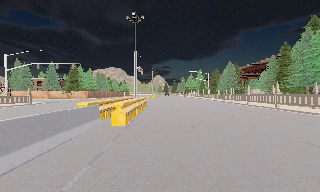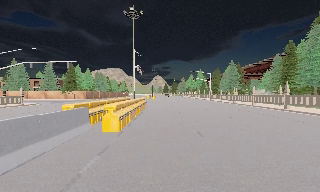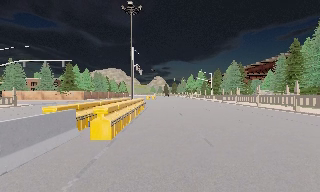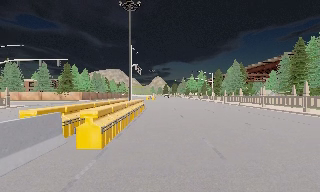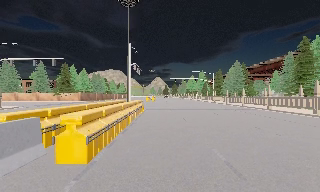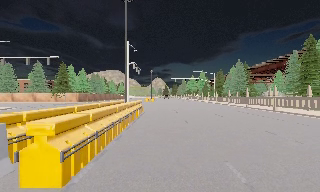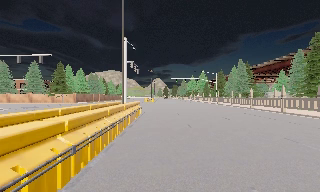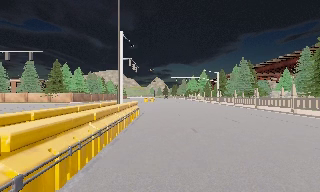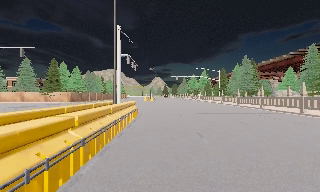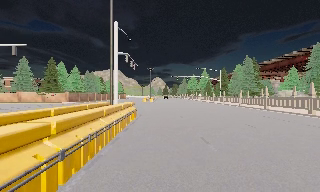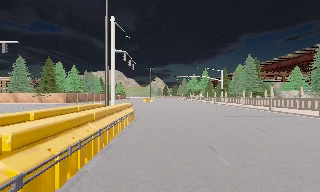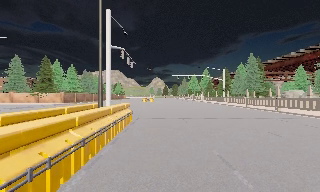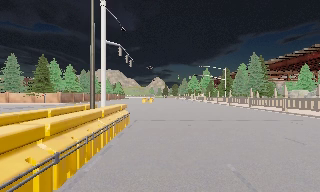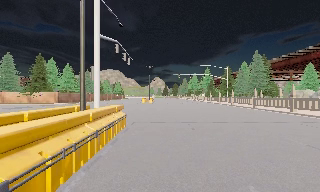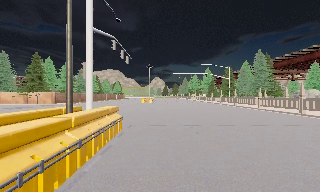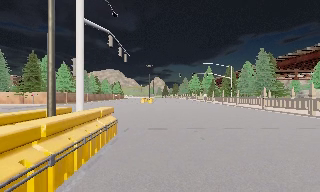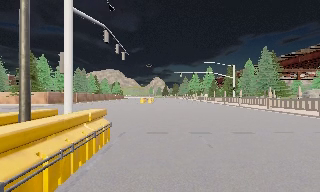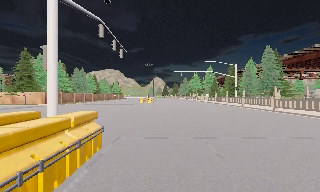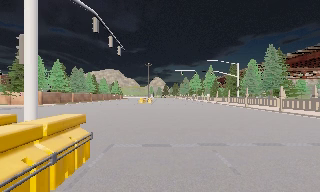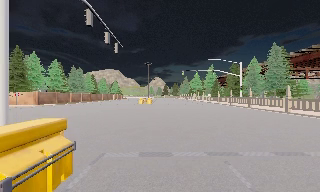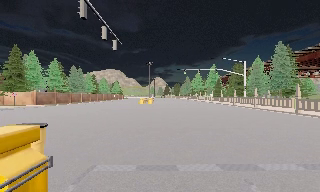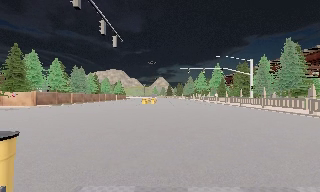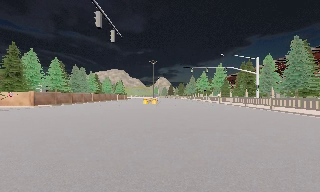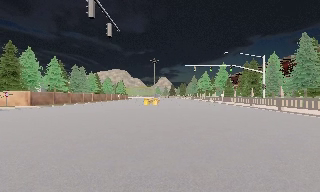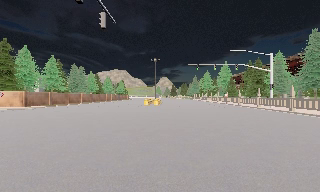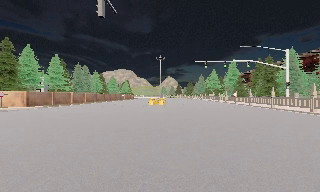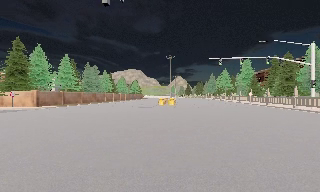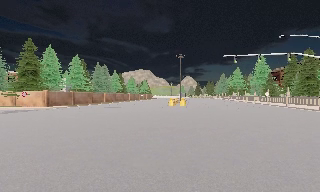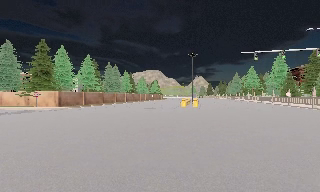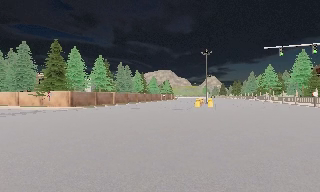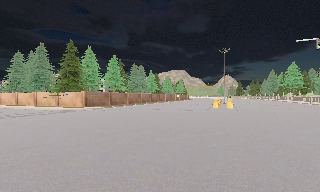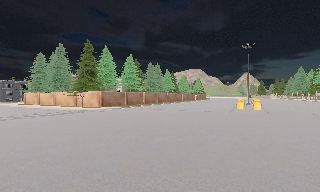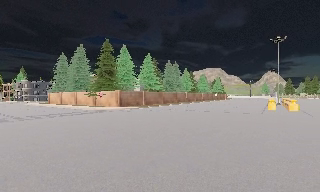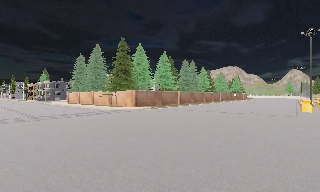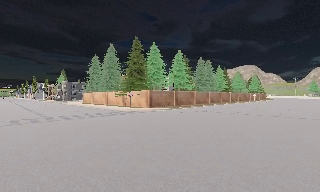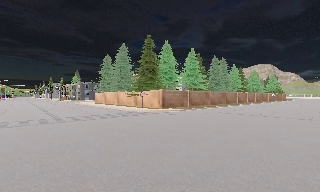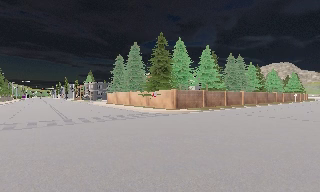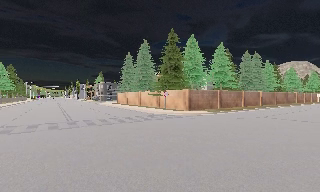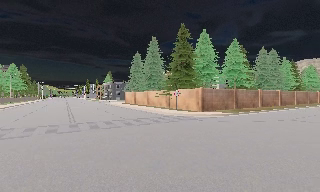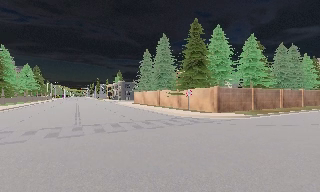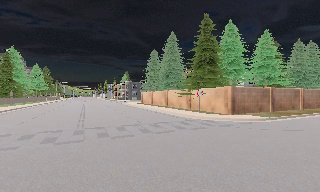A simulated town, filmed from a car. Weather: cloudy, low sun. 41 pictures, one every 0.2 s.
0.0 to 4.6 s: The camera travels forward, about 25 m, so what stands in front looms larger.
4.6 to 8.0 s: The scene slides to the right, as the camera pans about 65 degrees to its left. It travels forward, about 20 m.
The film runs forward here.
